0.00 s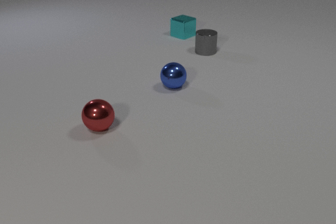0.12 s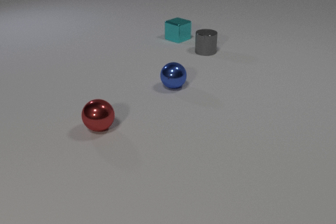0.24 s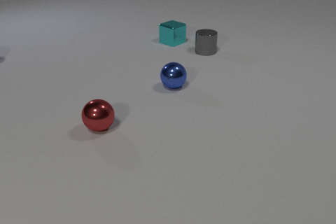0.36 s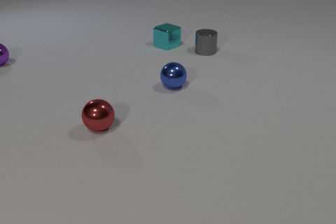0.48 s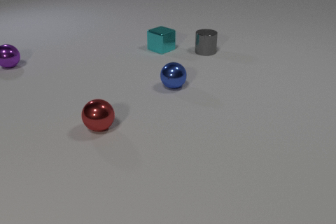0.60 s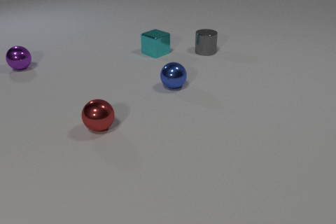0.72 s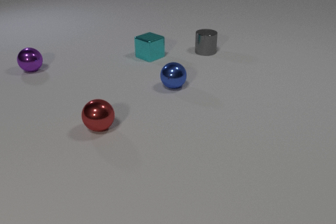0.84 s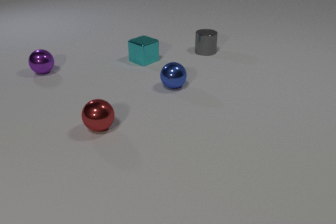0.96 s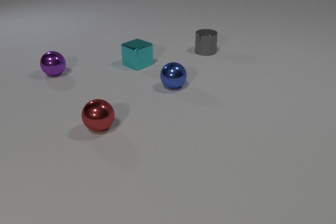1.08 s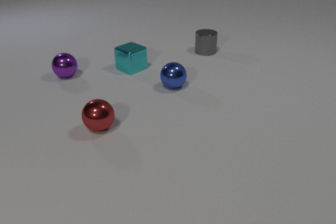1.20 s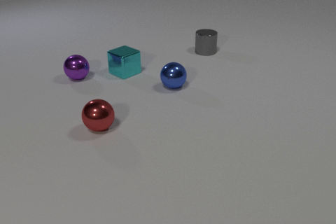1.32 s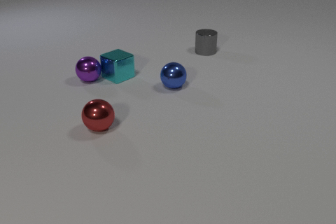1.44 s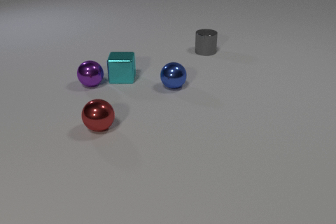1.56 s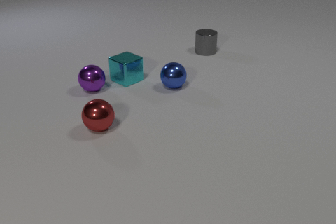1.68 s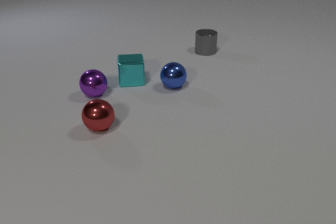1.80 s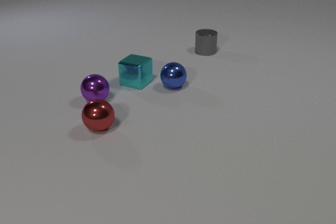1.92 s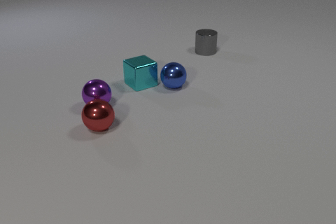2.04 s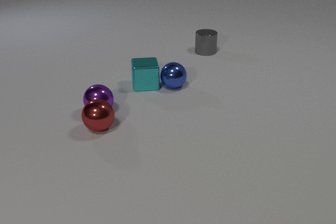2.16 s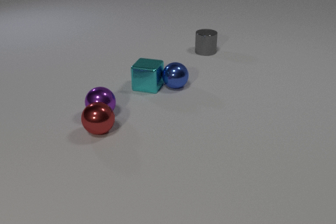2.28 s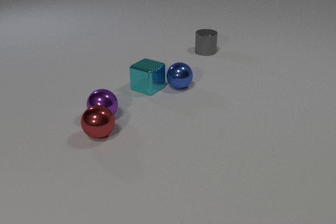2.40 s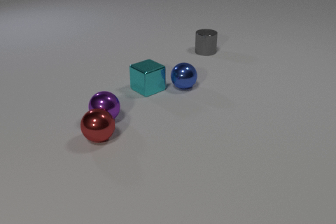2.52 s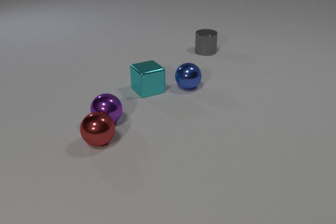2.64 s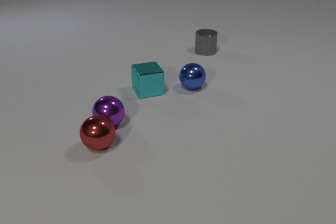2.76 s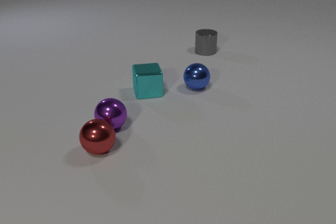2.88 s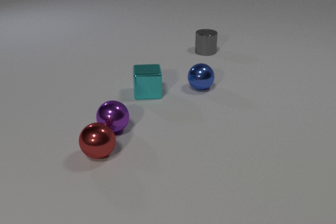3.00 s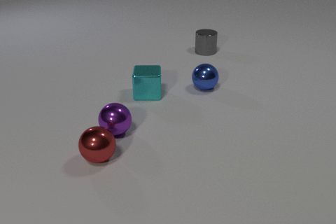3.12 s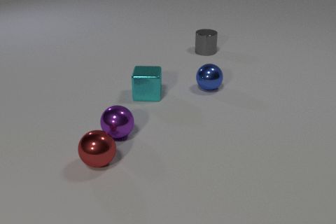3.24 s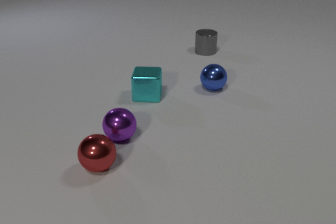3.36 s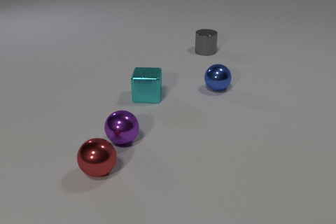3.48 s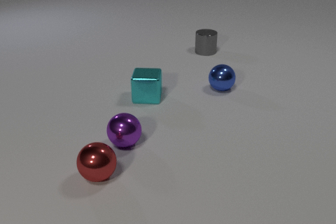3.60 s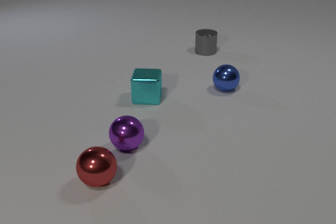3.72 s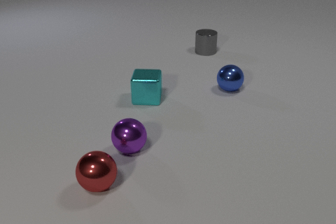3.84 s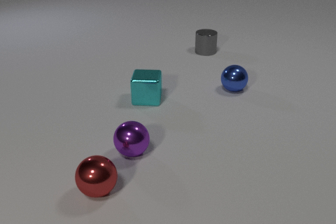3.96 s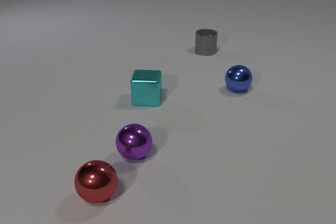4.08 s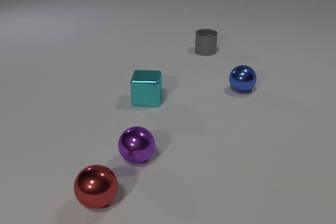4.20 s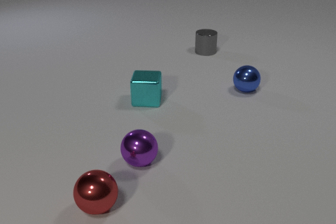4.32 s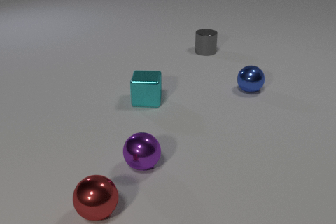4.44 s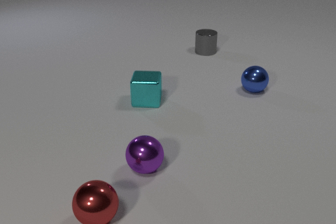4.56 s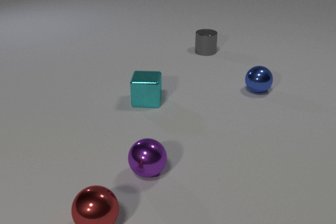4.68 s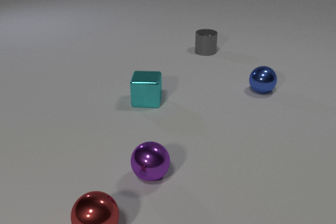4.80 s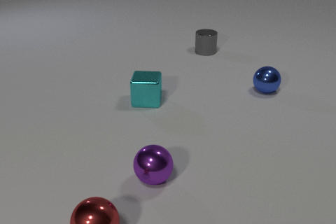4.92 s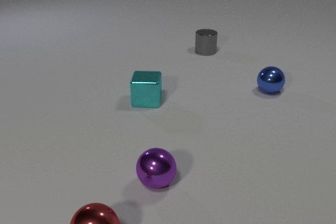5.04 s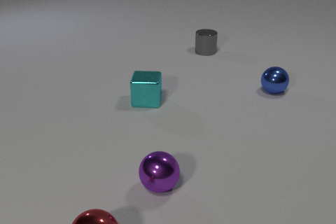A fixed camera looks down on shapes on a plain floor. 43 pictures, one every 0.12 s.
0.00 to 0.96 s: The cyan metal cube slides toward the camera and to the left. The purple metal sphere comes in at the left edge, rolls to the right and toward the camera.
0.96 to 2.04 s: The cyan metal cube slides toward the camera. The purple metal sphere rolls toward the camera and to the right. The cyan metal cube and the purple metal sphere collide. The purple metal sphere and the red metal sphere collide.
2.04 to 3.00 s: The cyan metal cube slides toward the camera. The purple metal sphere rolls toward the camera. The blue metal sphere rolls to the right. The red metal sphere rolls toward the camera. The cyan metal cube and the blue metal sphere collide.
3.00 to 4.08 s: The cyan metal cube slides toward the camera. The purple metal sphere rolls toward the camera and to the right. The blue metal sphere rolls to the right. The red metal sphere rolls toward the camera.
4.08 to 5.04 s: The purple metal sphere rolls toward the camera and to the right. The blue metal sphere rolls to the right. The red metal sphere rolls toward the camera.
What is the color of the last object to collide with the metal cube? blue.
How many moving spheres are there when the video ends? 3.
How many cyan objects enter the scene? 0.
